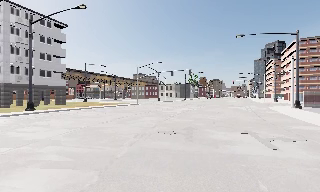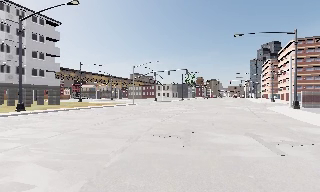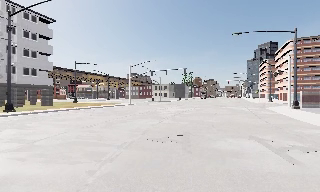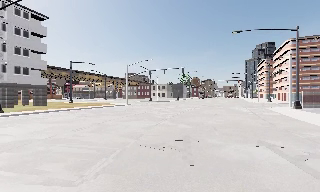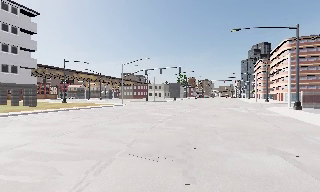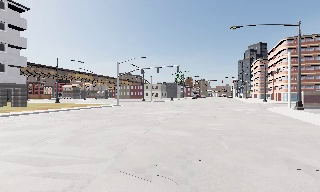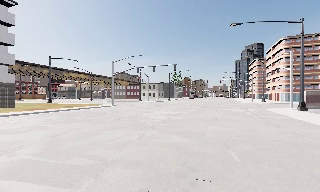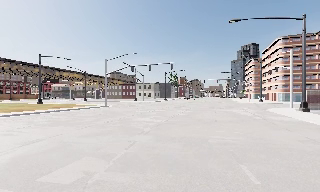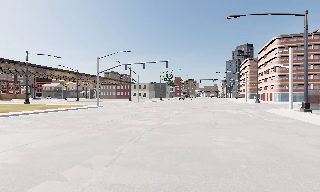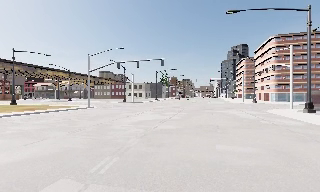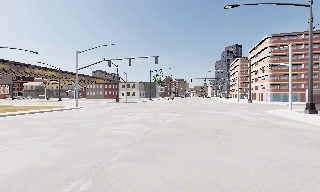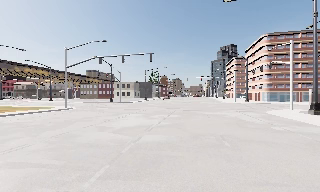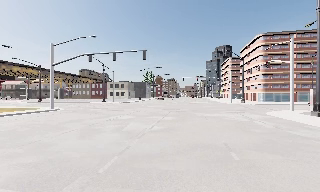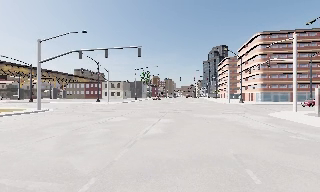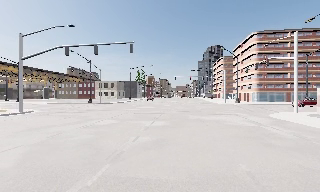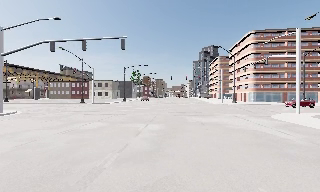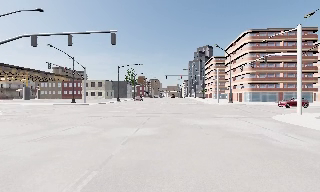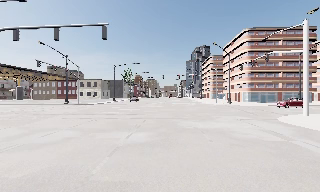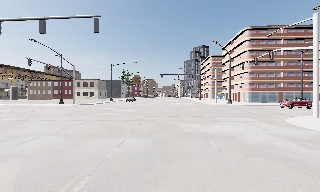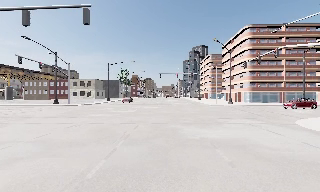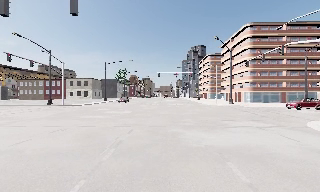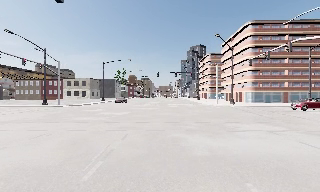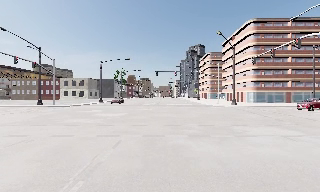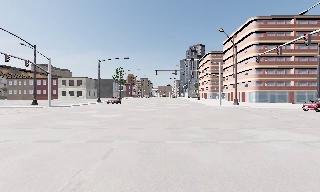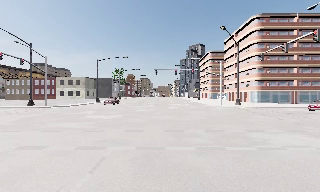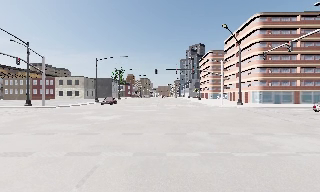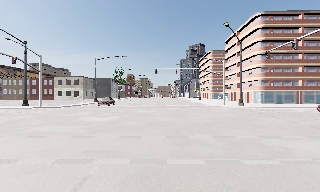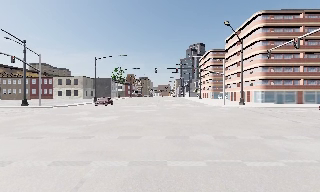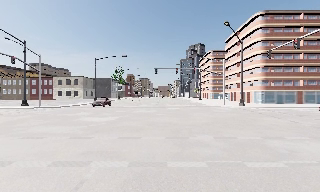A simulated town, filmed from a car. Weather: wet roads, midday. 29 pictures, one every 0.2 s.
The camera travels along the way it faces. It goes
forward.
0.0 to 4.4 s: The scene slides to the left, as the camera pans about 25 degrees to its right. It travels forward, about 25 m, so what stands in front looms larger.
4.4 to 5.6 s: The camera travels forward, about 3 m, so what stands in front looms larger. It loses speed.
The film runs forward here.
